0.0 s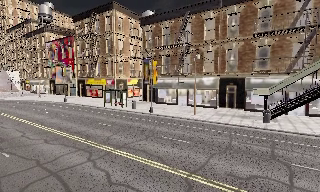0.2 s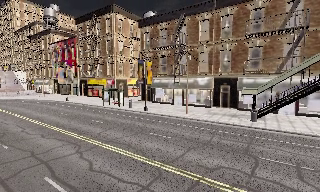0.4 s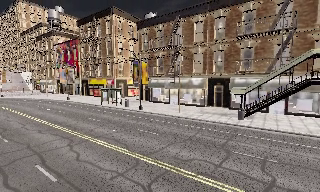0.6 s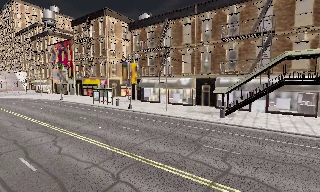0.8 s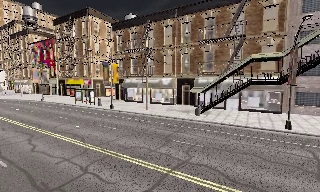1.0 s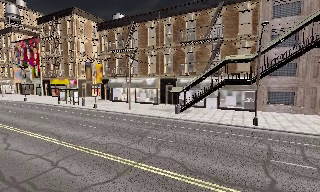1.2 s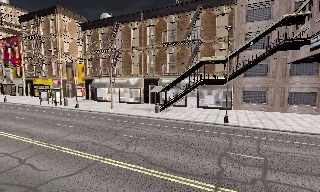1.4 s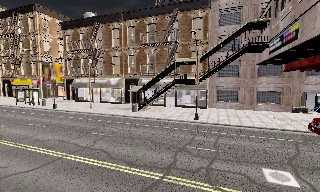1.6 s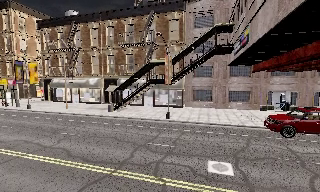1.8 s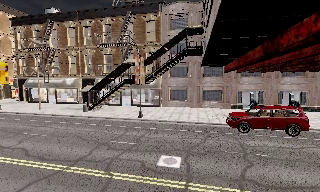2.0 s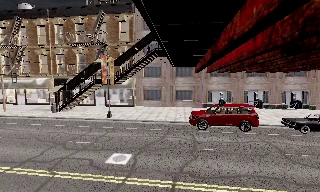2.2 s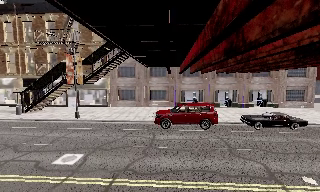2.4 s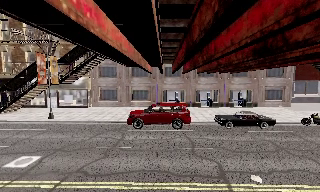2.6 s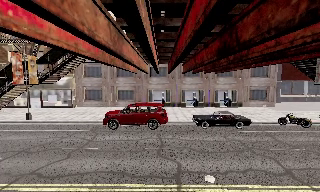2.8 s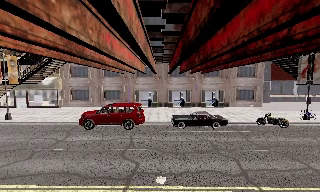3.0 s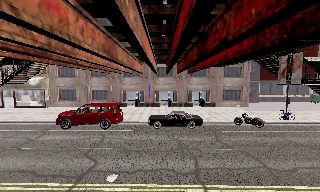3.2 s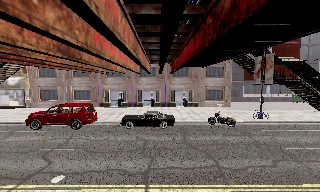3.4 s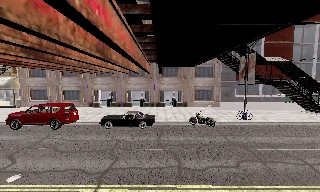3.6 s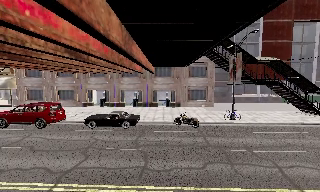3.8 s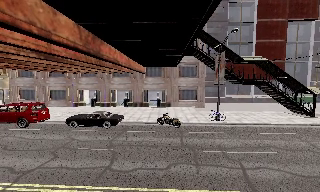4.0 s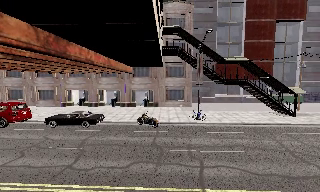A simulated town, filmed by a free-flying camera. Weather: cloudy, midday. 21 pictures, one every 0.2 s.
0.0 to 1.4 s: The scene slides to the left, as the camera pans about 10 degrees to its right. It travels to its right and backward, about 11 m, so close, fixed things drift to the left.
1.4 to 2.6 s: The camera pans to its right, which is clockwise from overhead, by about 20 degrees. It travels to its right, about 11 m, so close, fixed things drift to the left.
2.6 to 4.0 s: The camera travels to its right, about 13 m, so close, fixed things drift to the left.
The film runs forward here.
